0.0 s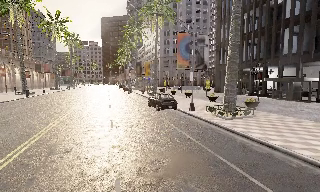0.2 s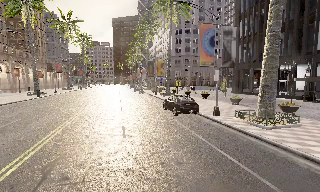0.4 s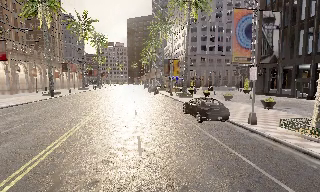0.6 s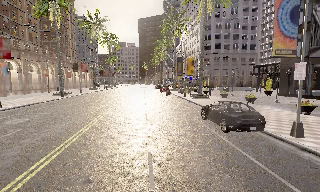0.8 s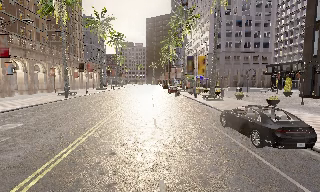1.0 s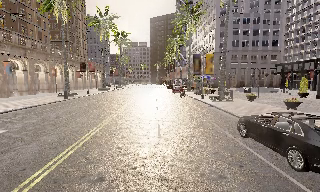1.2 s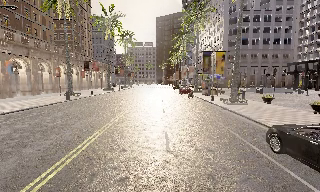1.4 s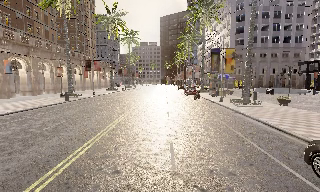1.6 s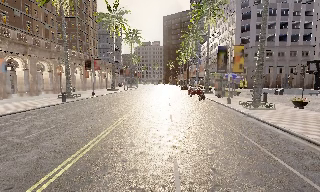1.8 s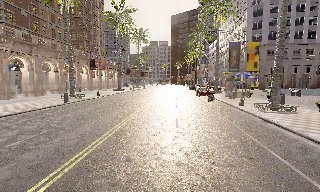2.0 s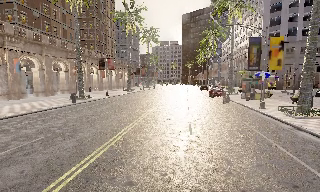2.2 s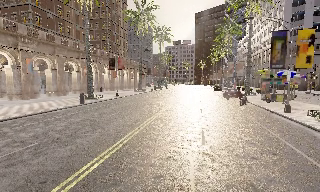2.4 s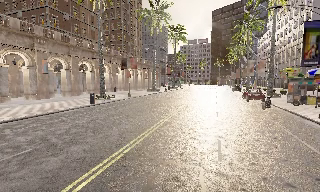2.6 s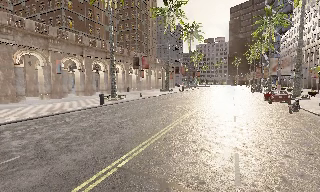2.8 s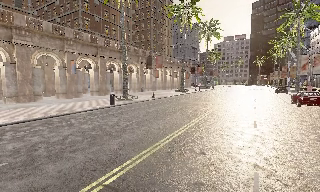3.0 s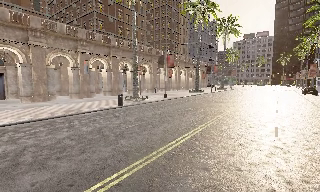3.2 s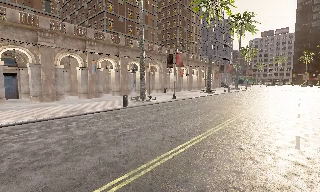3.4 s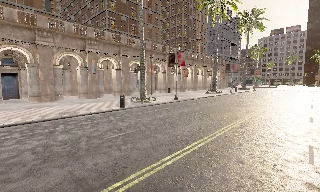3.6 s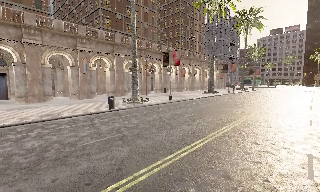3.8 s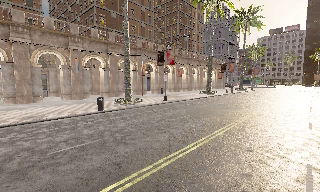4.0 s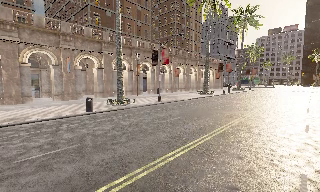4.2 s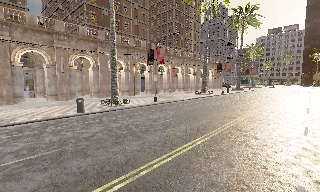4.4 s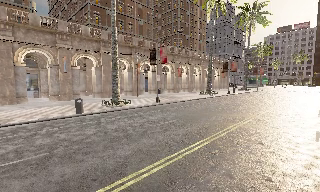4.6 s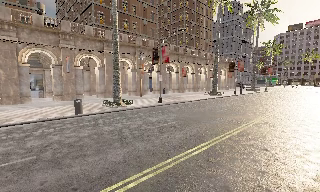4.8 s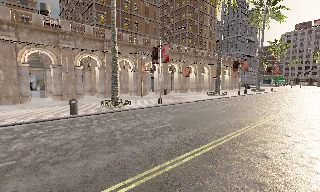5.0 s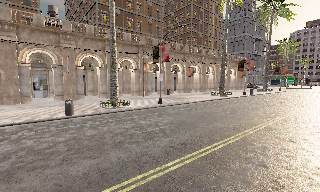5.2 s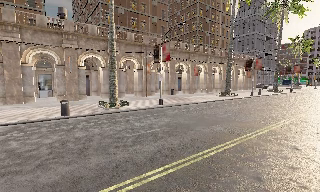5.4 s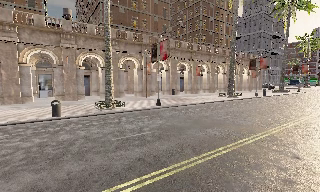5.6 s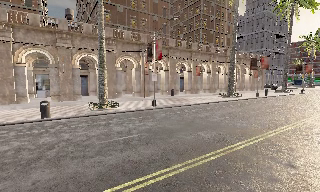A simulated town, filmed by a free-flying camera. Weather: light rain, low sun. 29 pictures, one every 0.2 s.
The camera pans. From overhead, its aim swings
counterclockwise.
0.0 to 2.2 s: The camera pans to its left, which is counterclockwise from overhead, by about 30 degrees. It travels forward, about 17 m.
2.2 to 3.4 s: The camera pans to its left, which is counterclockwise from overhead, by about 30 degrees. It travels forward and to its right, about 7 m, so what stands in front looms larger.
3.4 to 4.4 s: The camera travels forward and to its right, about 4.5 m, so what stands in front looms larger. It loses speed.
4.4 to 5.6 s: The camera pans to its left, which is counterclockwise from overhead, by about 10 degrees. It travels to its right and forward, about 5 m.
The film runs forward here.
